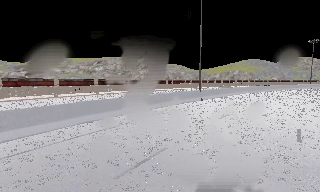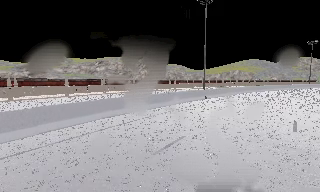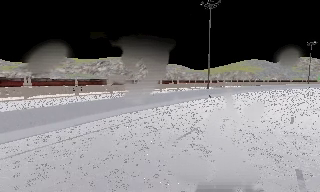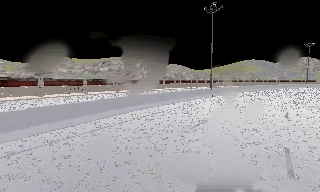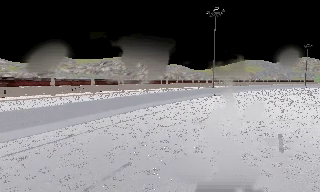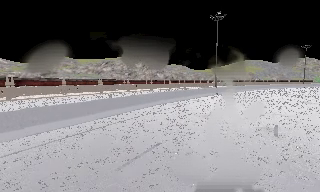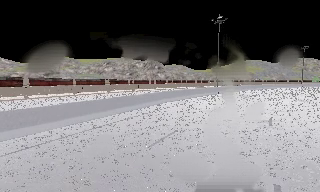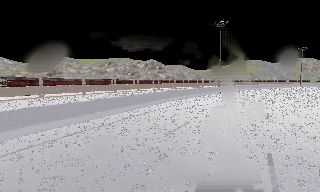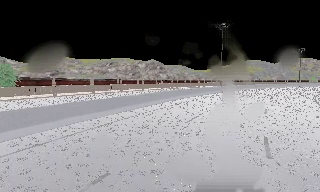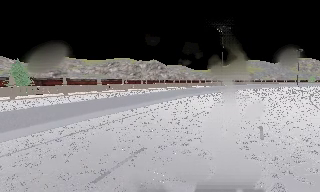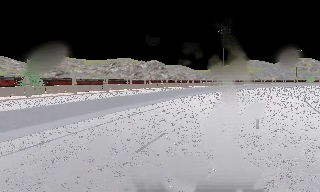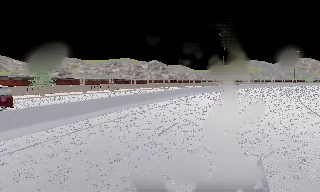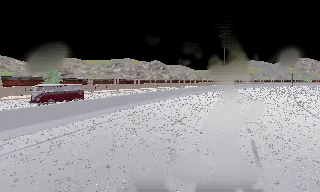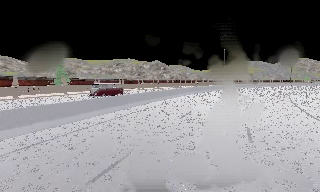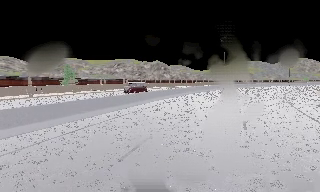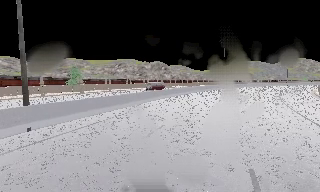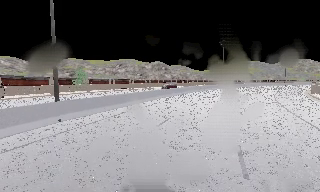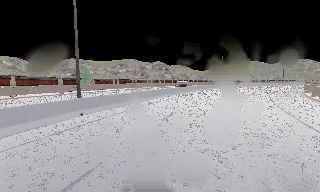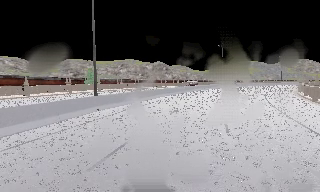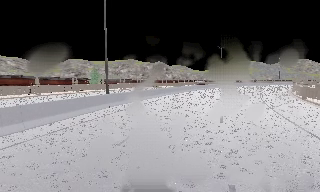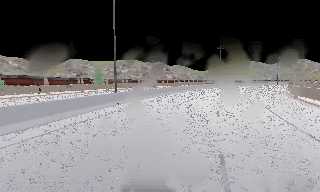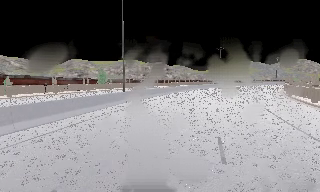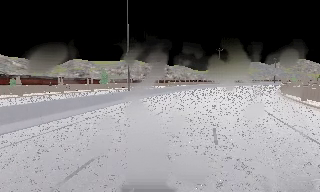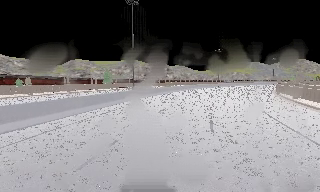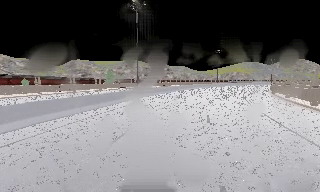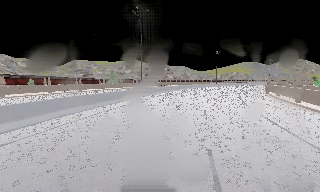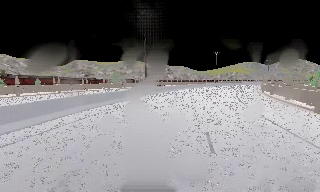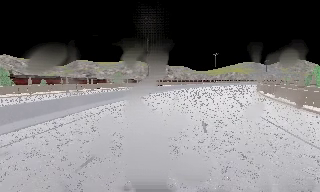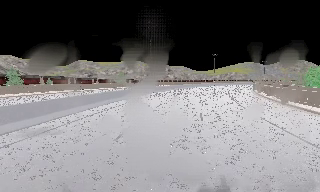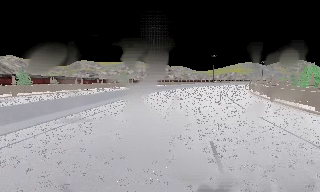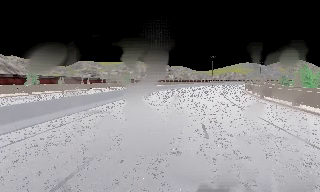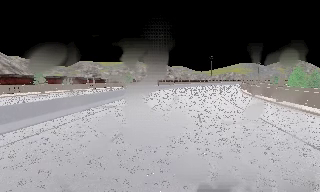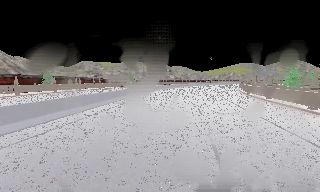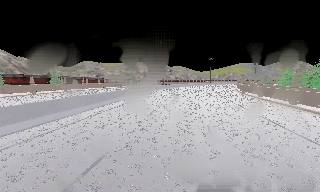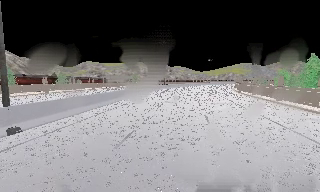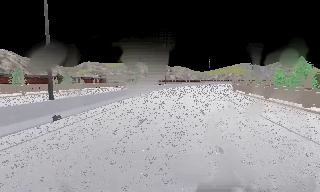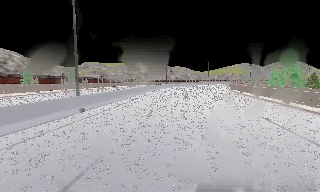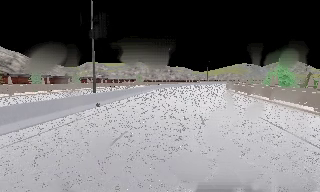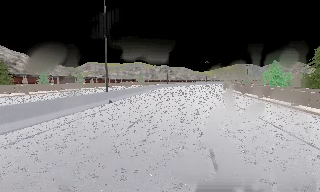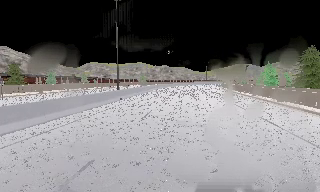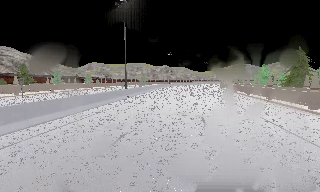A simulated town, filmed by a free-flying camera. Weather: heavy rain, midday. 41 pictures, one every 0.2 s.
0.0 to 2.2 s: The camera travels backward and to its left, about 18 m, so what stands in front gets smaller.
2.2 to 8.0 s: The camera travels backward, about 55 m, so what stands in front gets smaller.
The film runs backward here.
